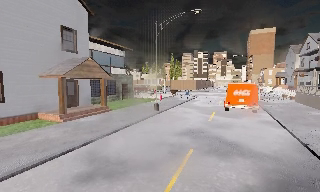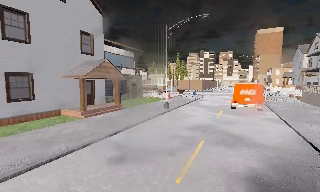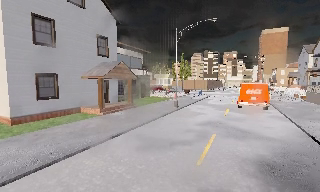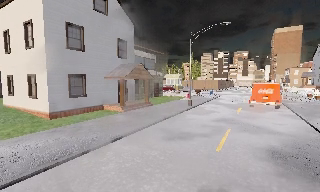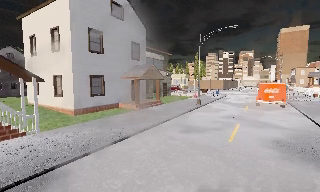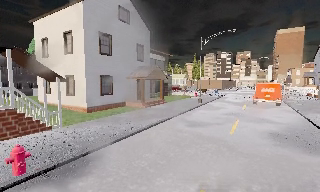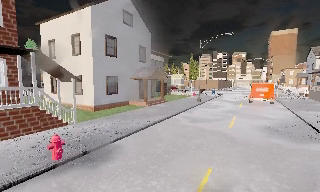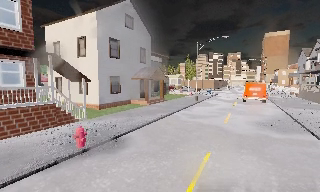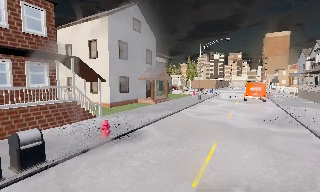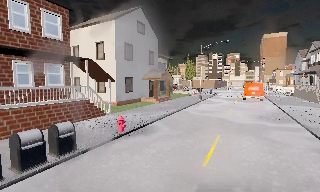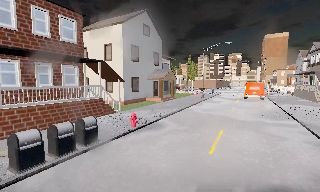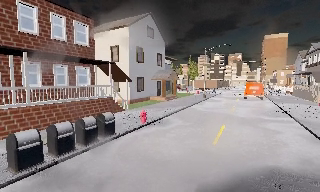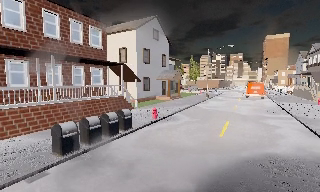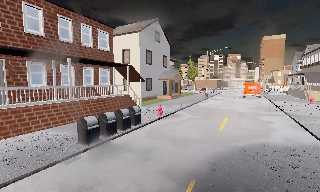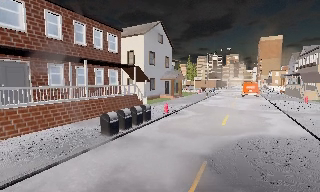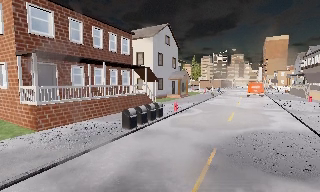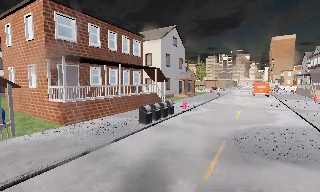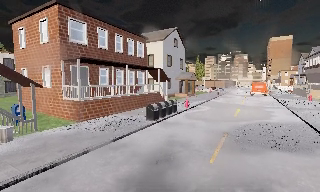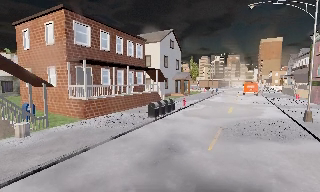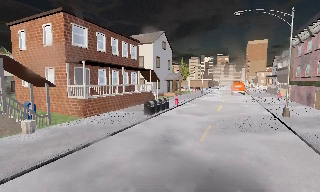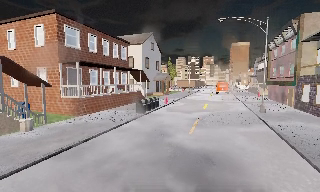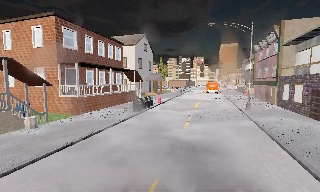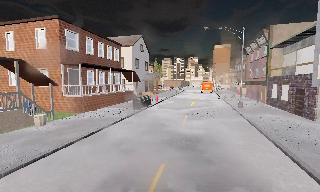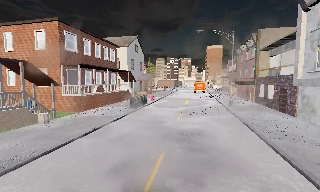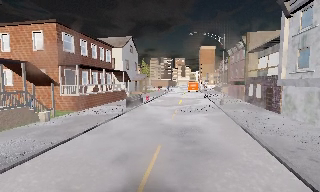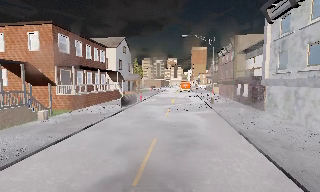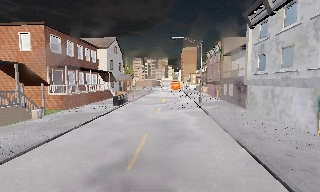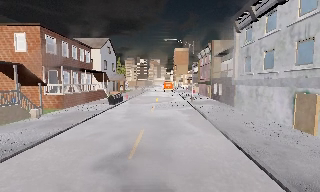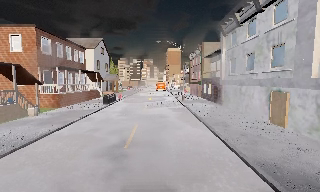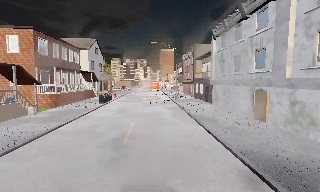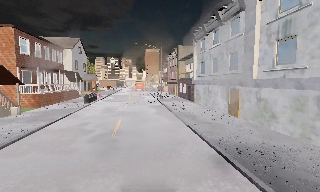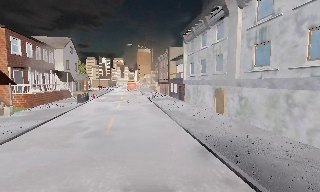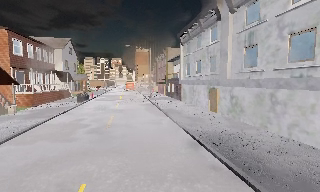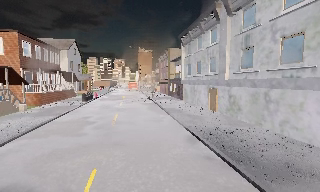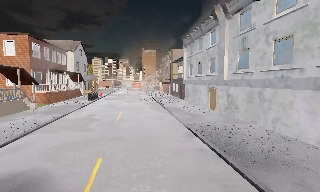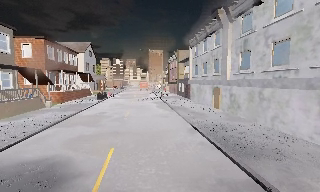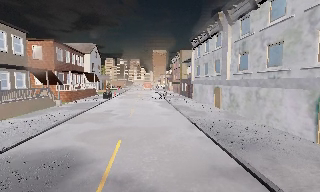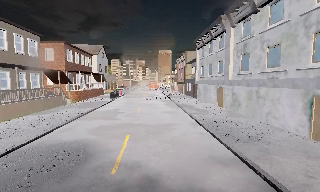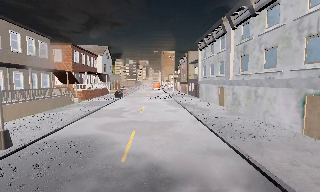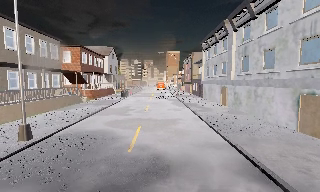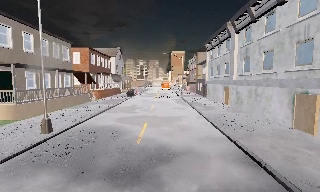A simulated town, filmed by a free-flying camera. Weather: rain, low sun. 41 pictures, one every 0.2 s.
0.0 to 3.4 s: The camera travels backward and to its left, about 19 m, so what stands in front gets smaller.
3.4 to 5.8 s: The scene slides to the left, as the camera pans about 35 degrees to its right. It travels backward, about 10 m.
5.8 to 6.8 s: The camera travels backward, about 3.5 m, so what stands in front gets smaller.
6.8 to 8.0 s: The camera pans to its left, which is counterclockwise from overhead, by about 10 degrees. It travels backward, about 4.5 m, so what stands in front gets smaller.
The film runs backward here.
